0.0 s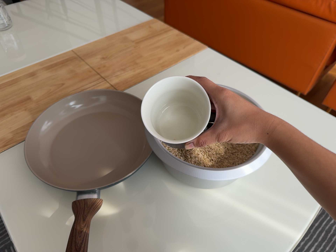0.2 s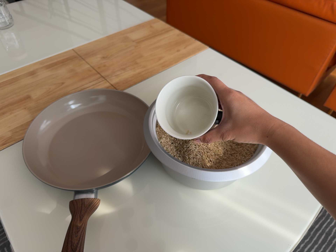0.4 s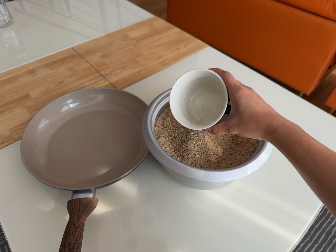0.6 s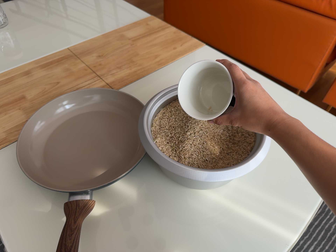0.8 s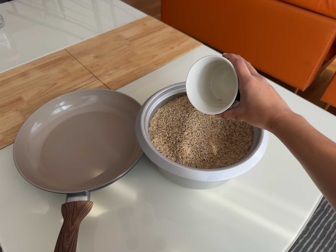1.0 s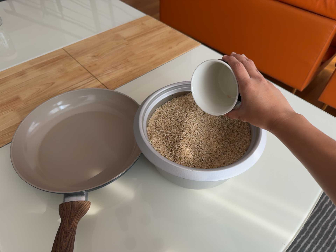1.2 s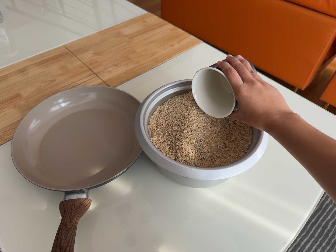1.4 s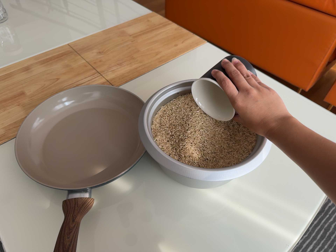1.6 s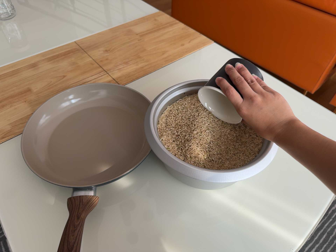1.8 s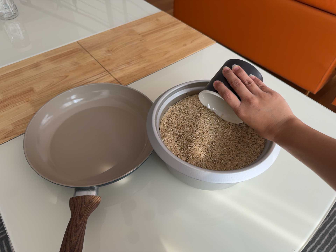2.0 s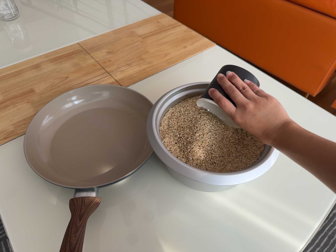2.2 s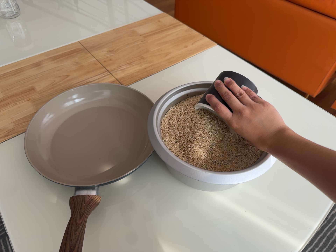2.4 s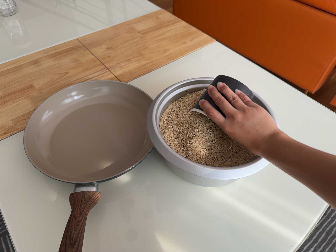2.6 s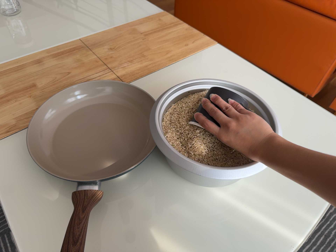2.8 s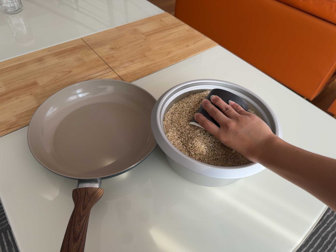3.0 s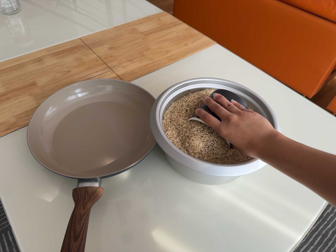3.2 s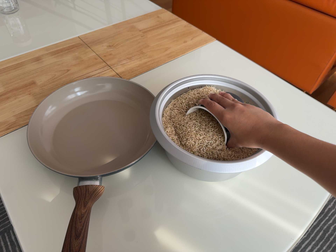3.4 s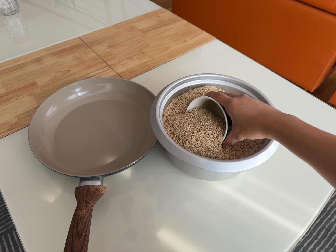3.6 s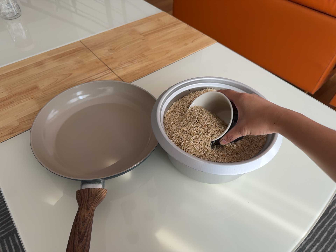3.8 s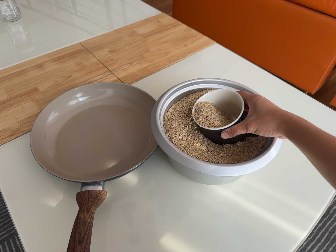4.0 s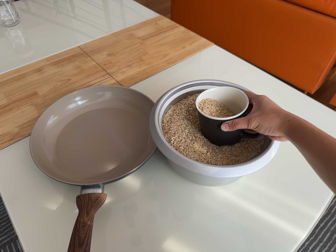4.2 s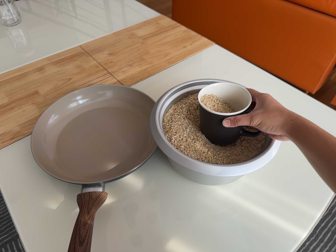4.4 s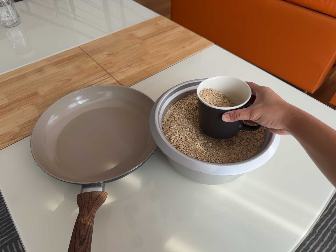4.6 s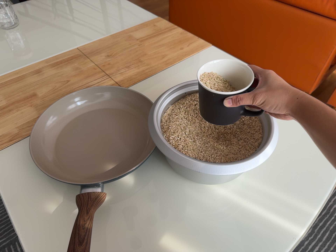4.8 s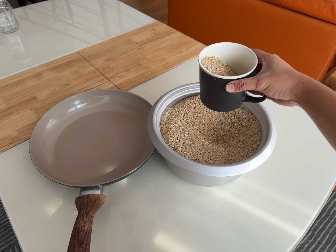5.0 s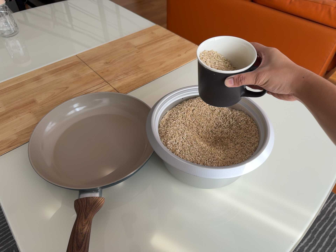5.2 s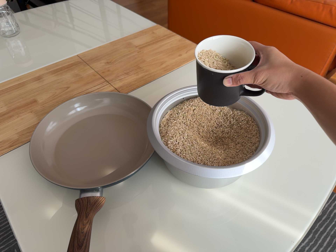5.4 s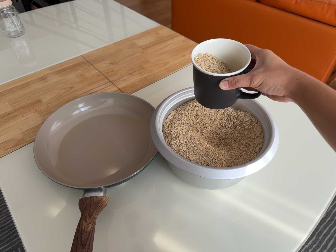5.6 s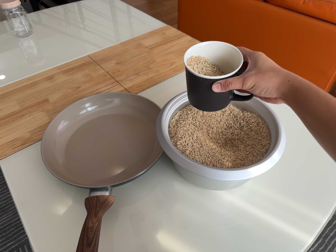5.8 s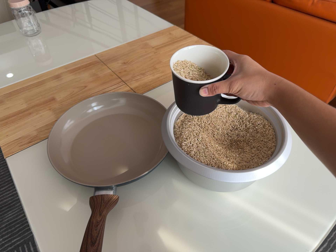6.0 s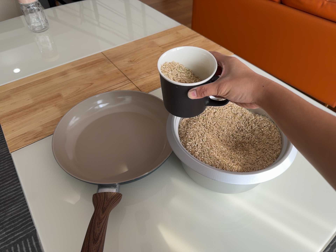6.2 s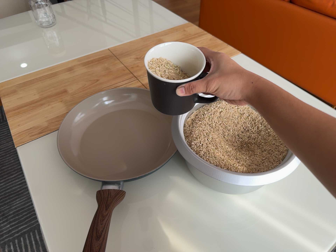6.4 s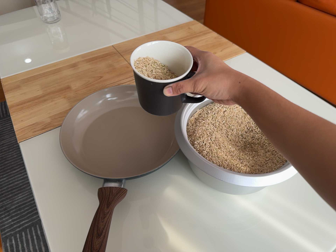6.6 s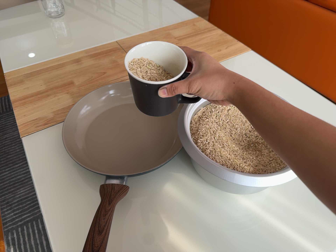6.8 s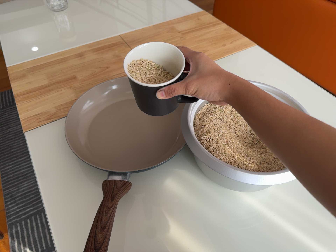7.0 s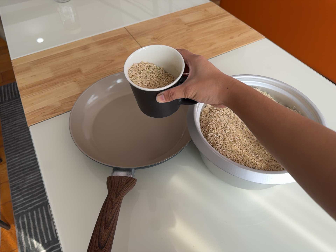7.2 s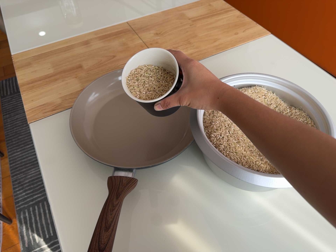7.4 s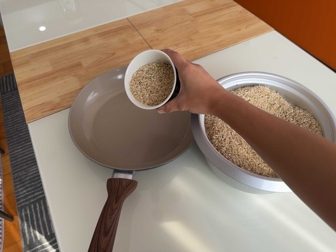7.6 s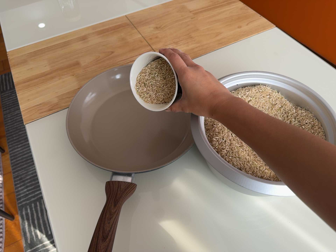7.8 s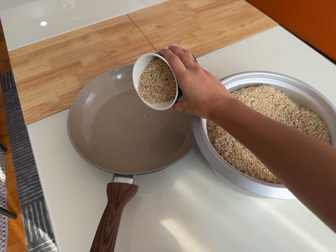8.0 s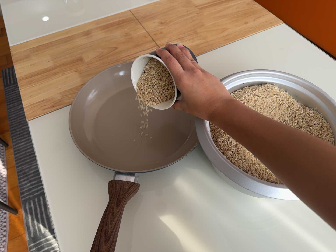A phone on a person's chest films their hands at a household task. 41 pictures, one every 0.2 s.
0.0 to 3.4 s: The camera shifts only a little, or ends up much as it began.
3.4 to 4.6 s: The camera keeps its place and its aim.
4.6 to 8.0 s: The camera travels forward, about 8 cm, so what stands in front looms larger. It rolls about its line of sight by about 10 degrees, and the scene rotates clockwise.
The film runs forward here.
